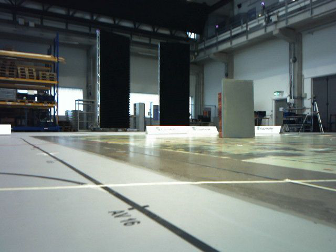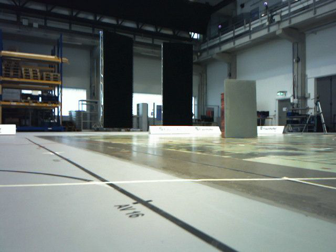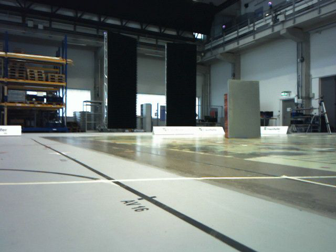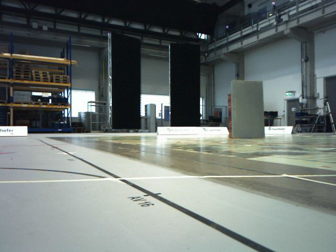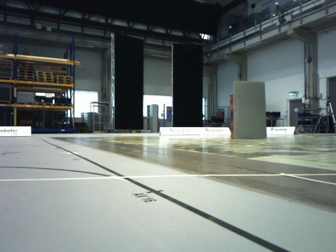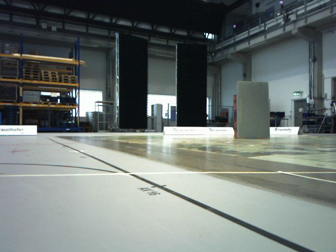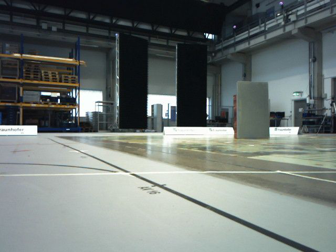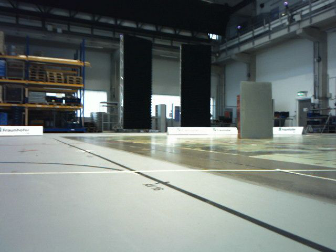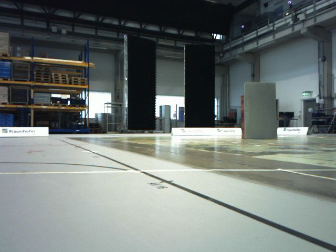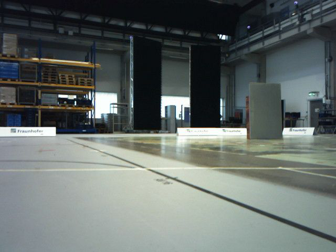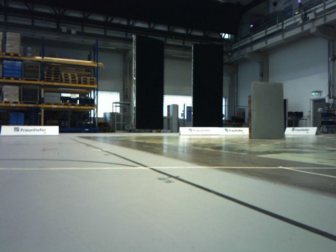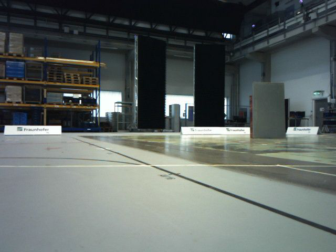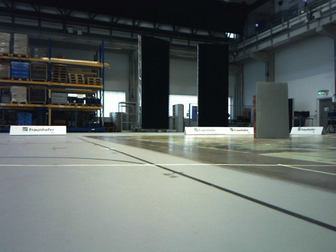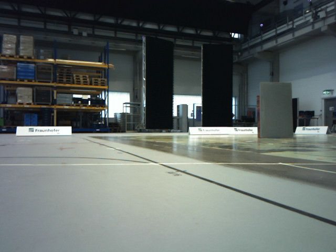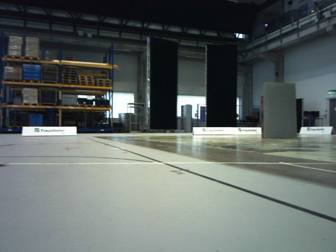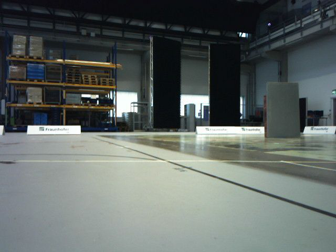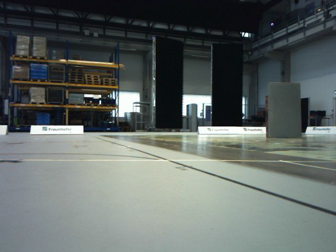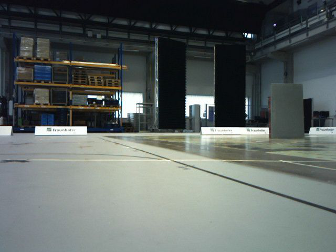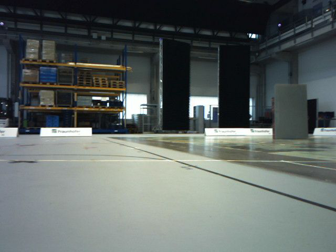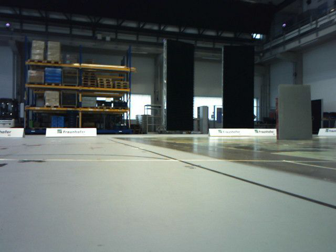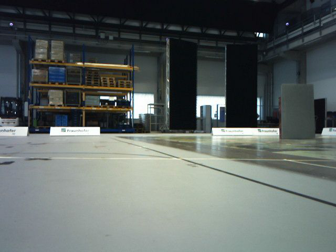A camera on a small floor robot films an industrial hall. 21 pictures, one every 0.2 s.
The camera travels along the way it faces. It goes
backward.
0.0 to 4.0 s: The scene slides to the right, as the camera pans about 15 degrees to its left. It travels backward, about 0.8 m, so what stands in front gets smaller.
The film runs backward here.
